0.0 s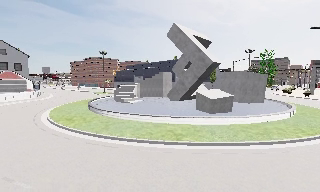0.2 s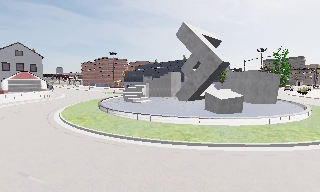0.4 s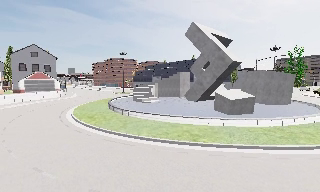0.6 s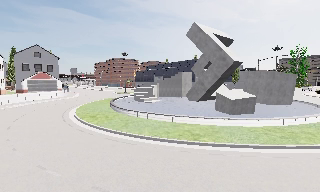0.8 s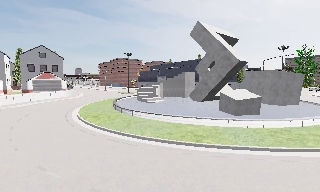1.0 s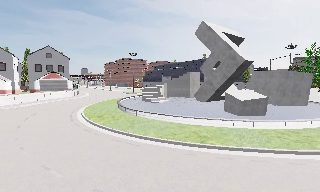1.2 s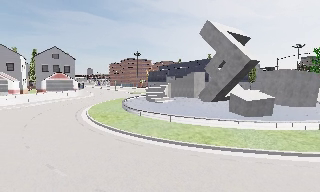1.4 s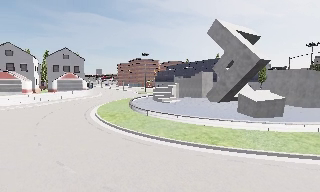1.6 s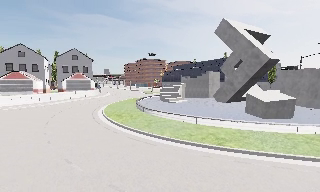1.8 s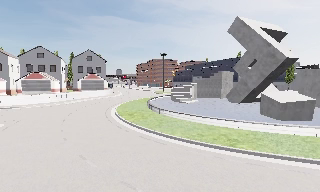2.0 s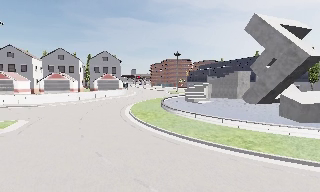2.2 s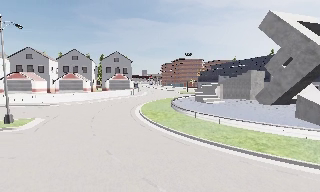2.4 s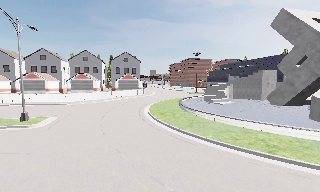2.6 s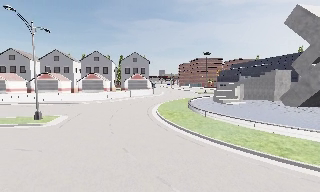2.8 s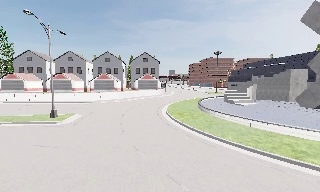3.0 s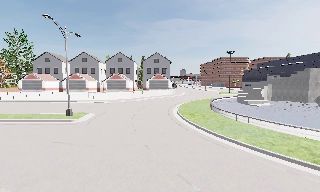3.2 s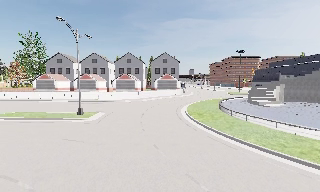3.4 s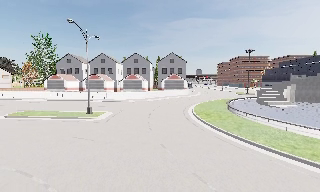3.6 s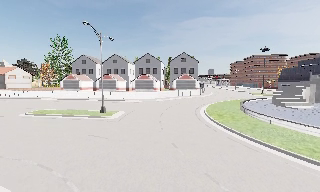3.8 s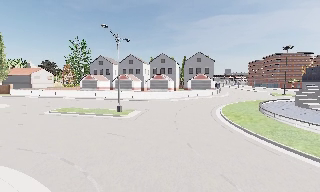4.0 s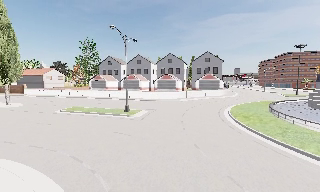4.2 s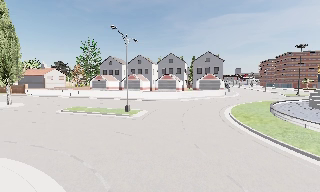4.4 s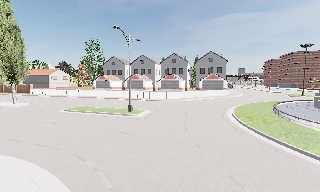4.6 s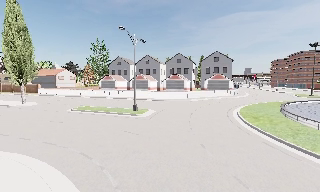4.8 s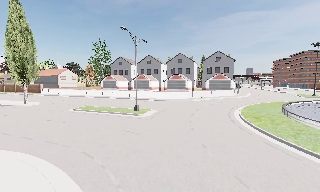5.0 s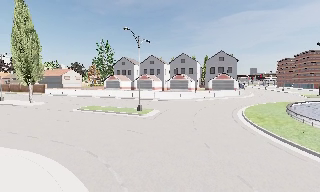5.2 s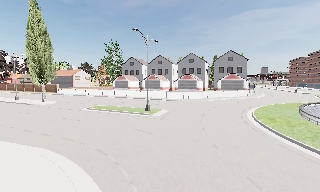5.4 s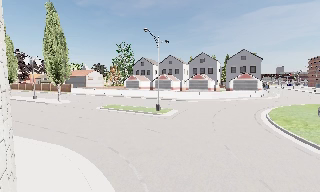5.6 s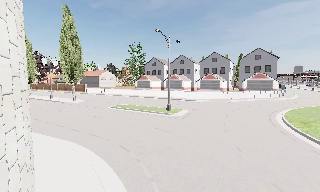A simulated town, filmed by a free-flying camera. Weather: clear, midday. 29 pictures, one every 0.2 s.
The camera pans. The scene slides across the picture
to the right.
The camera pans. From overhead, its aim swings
counterclockwise.
0.0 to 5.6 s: The camera swings to its left by about 75 degrees, and the scene slides to the right. It travels backward and to its right, about 1 m.
The film runs forward here.
